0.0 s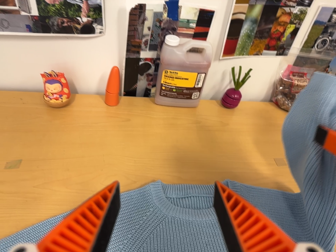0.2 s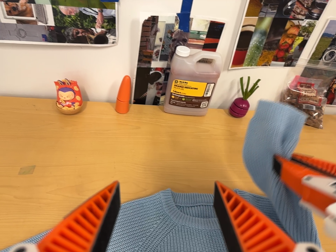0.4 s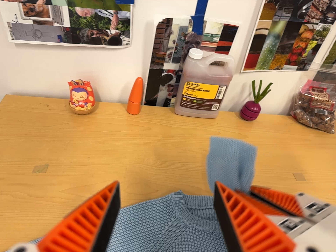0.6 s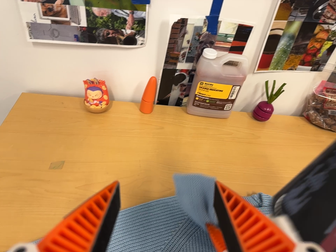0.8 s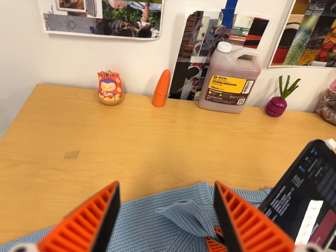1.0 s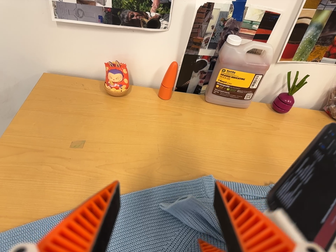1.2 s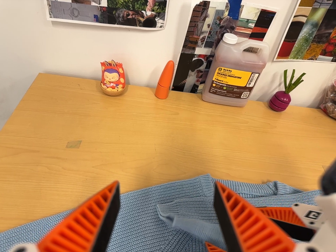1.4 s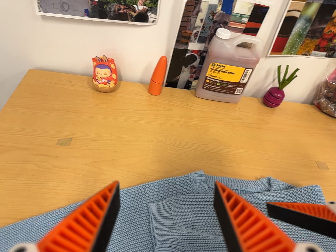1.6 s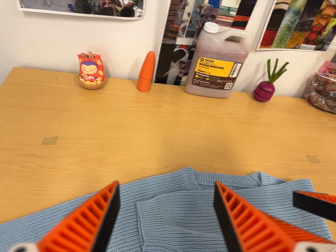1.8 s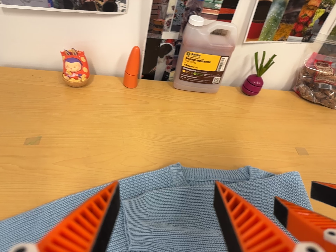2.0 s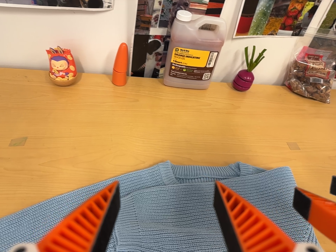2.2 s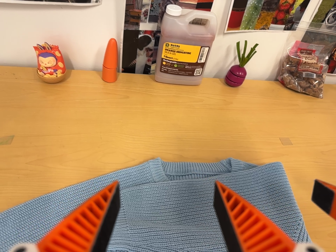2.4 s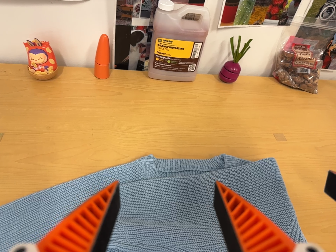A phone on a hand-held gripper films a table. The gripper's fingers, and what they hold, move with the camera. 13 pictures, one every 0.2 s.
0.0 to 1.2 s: The camera travels to its left, about 7 cm, so close, fixed things drift to the right.
1.2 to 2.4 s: The camera travels to its right and forward, about 9 cm, so close, fixed things drift to the left.
The film runs forward here.
